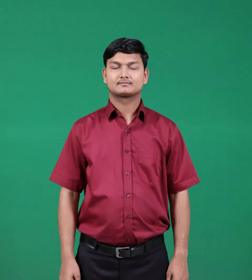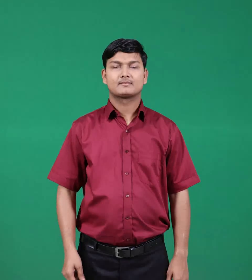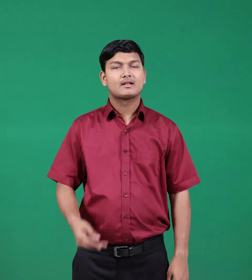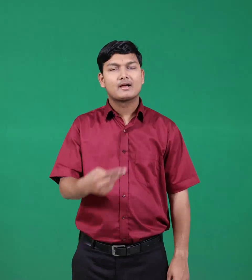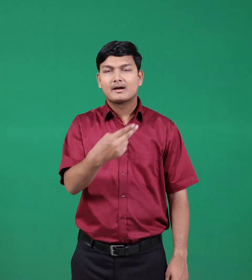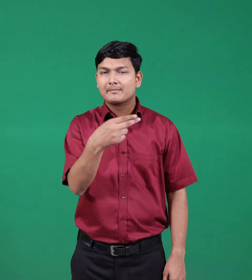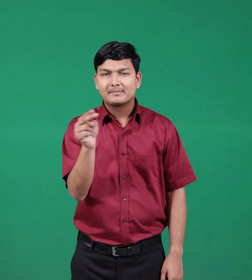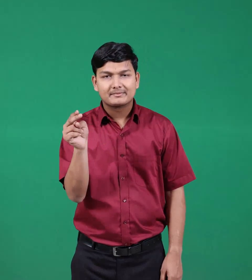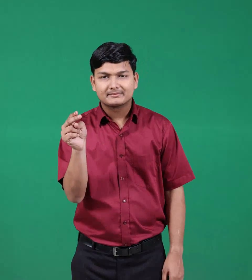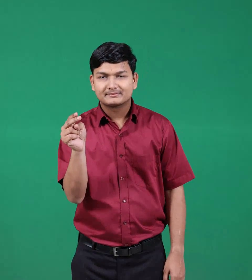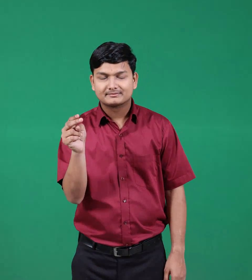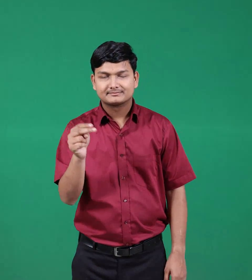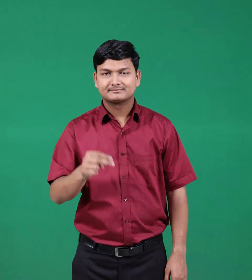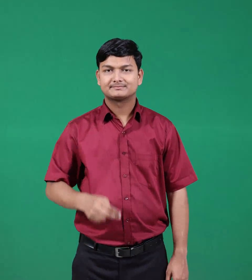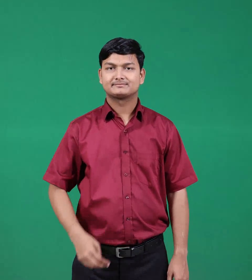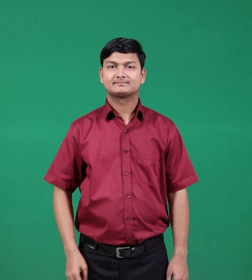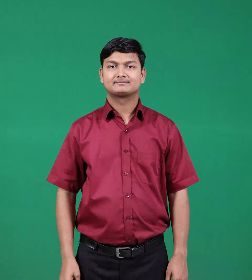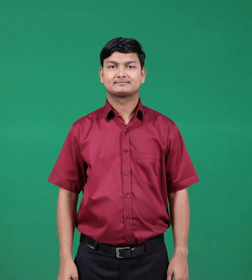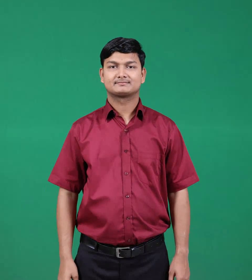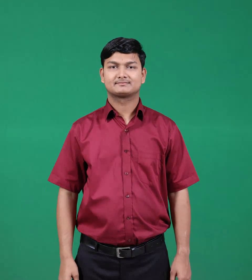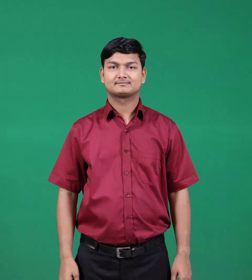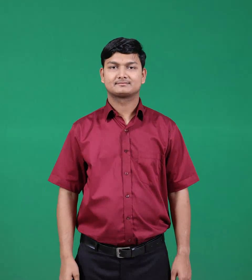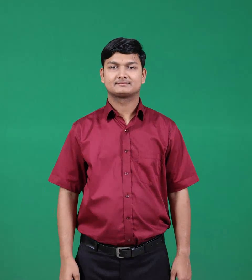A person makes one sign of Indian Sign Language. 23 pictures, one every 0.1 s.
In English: name
